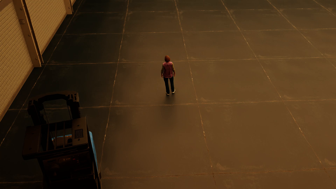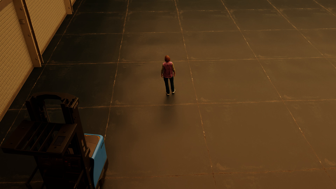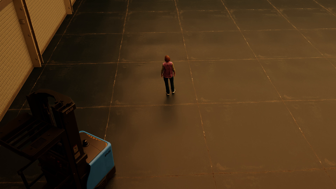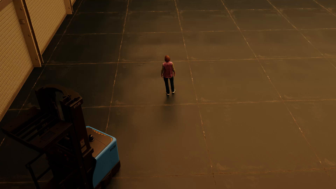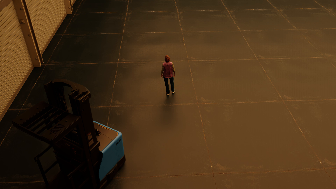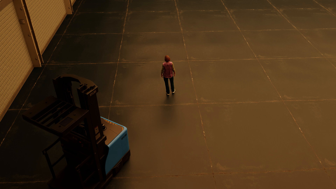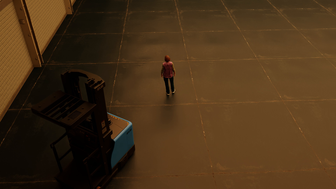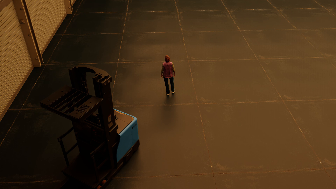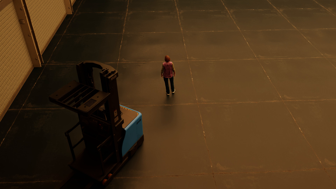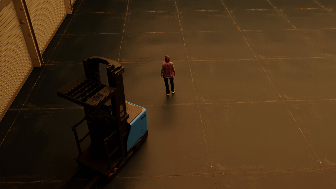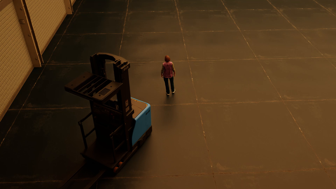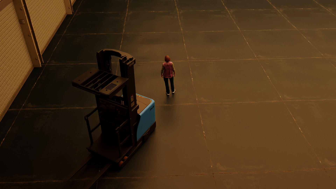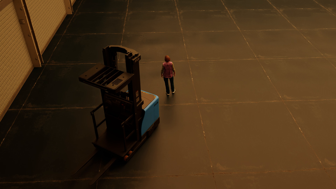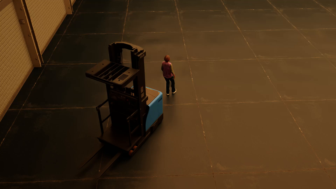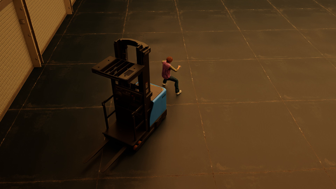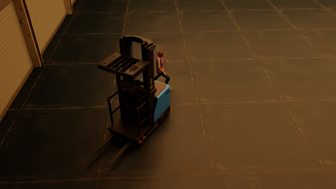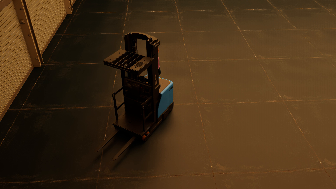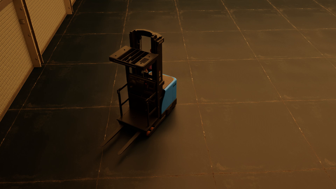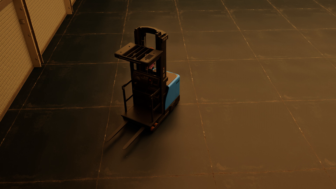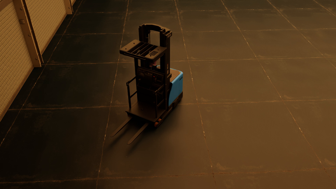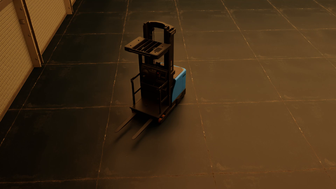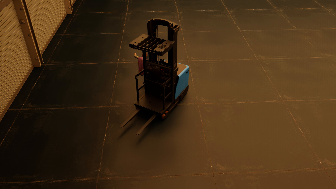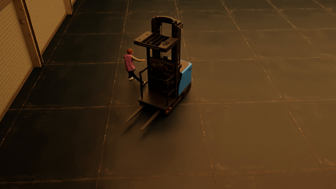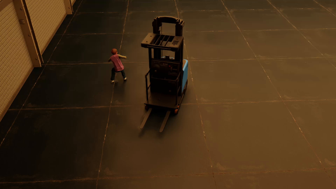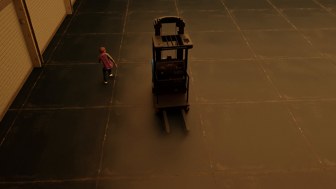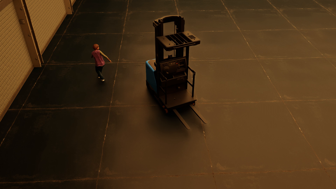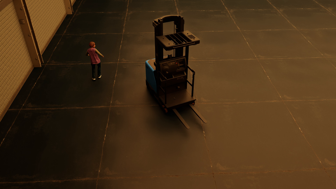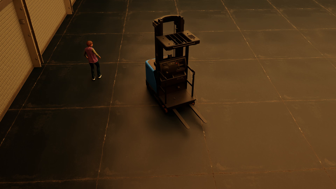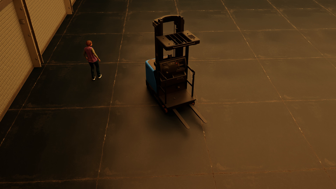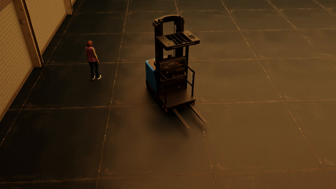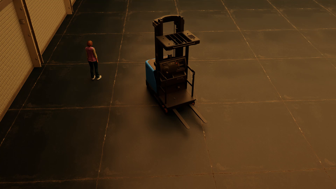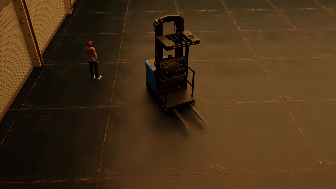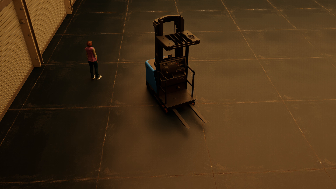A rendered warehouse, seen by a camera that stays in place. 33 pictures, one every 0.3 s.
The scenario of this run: Near miss between a forklift and a person.
